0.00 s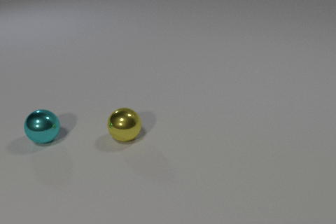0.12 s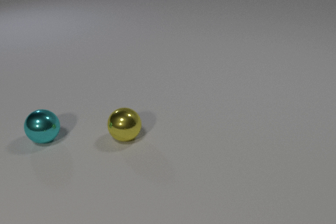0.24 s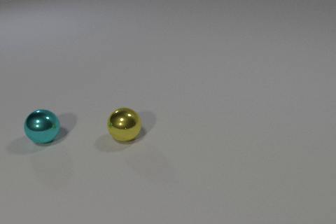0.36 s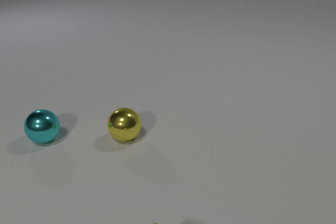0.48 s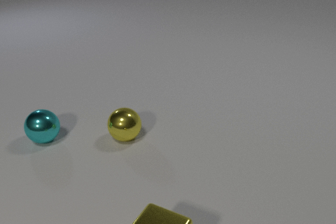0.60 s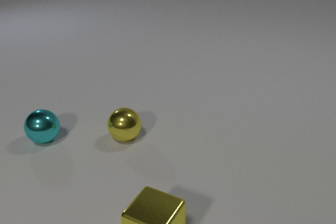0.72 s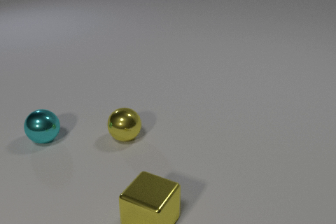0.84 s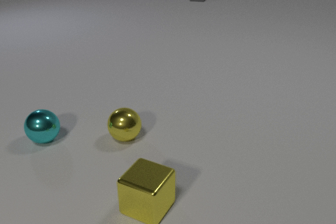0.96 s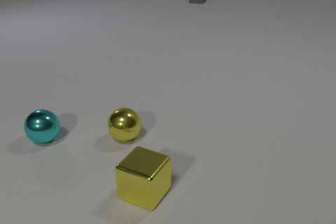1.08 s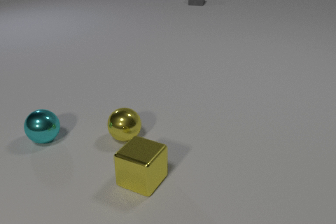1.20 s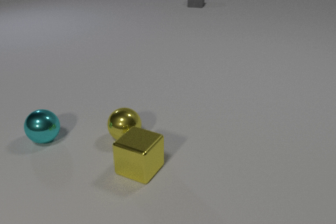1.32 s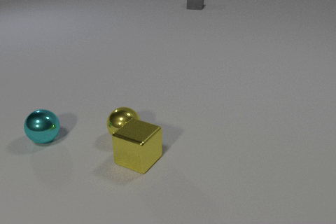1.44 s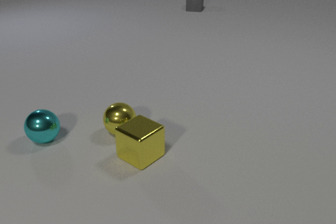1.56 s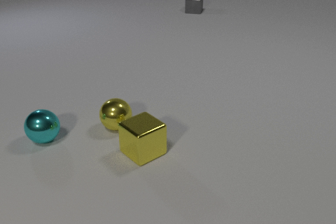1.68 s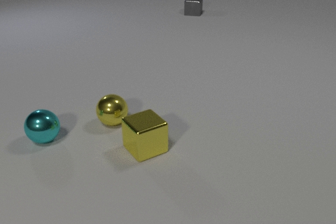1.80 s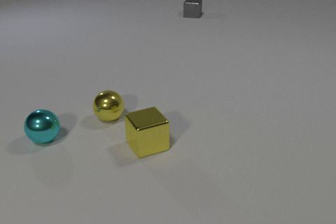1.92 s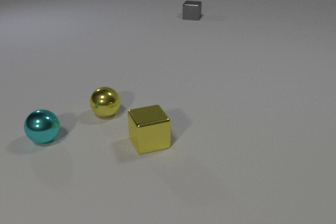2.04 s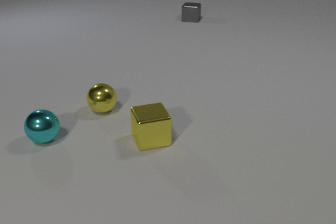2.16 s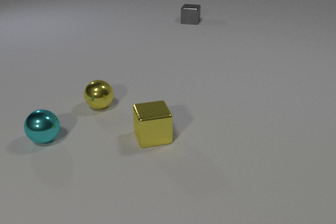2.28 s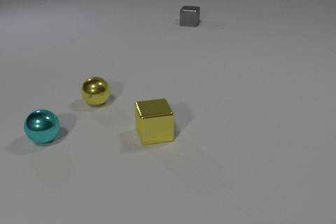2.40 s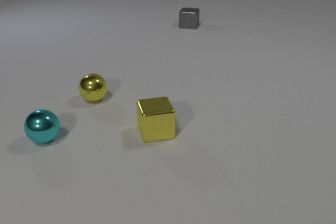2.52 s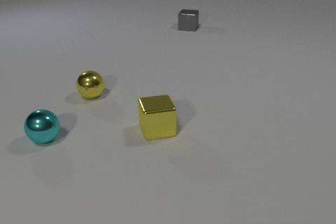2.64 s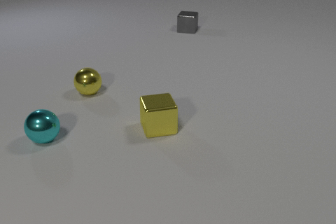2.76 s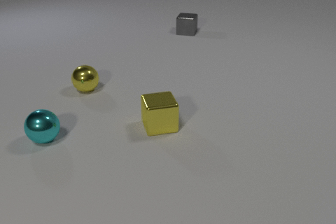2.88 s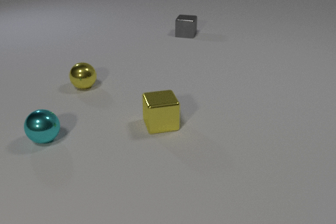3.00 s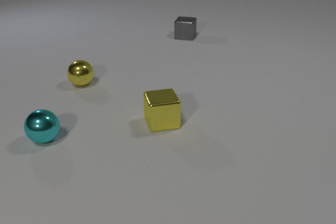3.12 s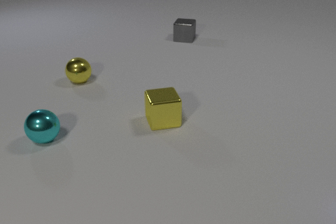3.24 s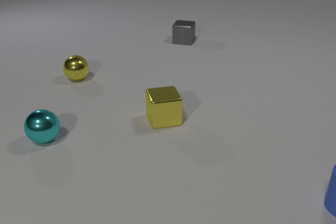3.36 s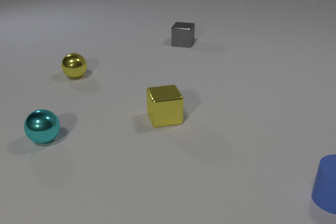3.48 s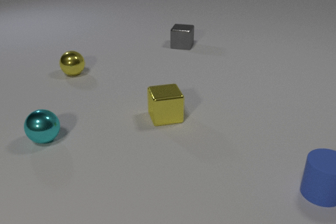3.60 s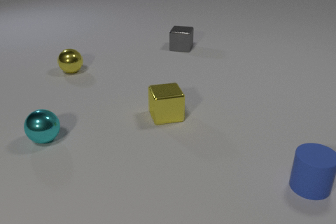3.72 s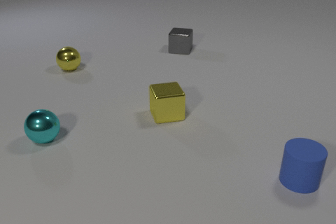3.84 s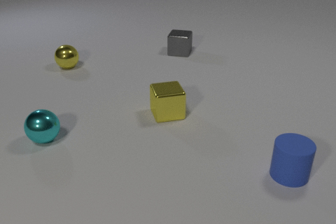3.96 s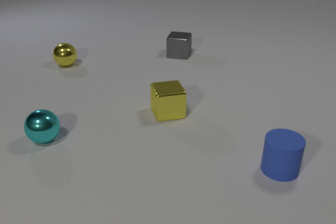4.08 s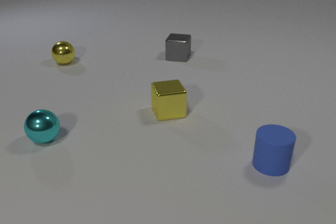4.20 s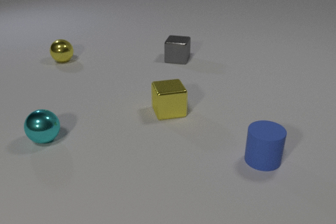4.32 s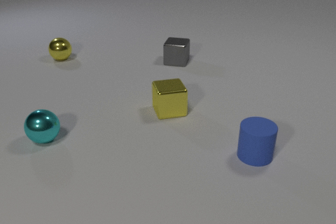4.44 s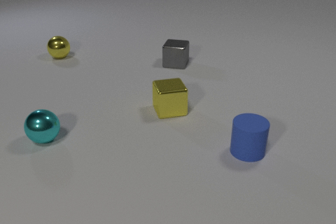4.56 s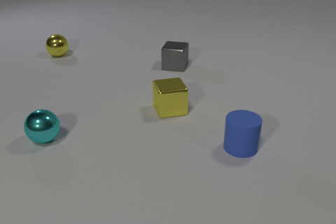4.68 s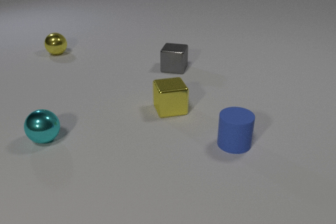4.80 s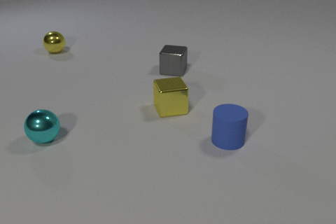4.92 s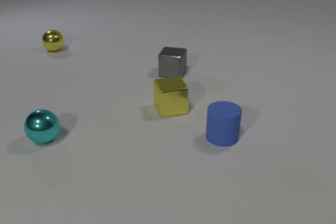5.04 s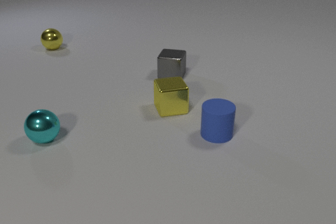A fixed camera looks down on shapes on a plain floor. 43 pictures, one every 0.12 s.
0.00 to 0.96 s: The yellow metal cube comes in at the bottom edge, slides away from the camera. The gray metal cube comes in at the top edge, slides toward the camera.
0.96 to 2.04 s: The yellow metal cube slides away from the camera, spins clockwise seen from above by about 45 degrees, its near face sliding to the left. The yellow metal sphere rolls away from the camera. The gray metal cube slides toward the camera. The yellow metal cube and the yellow metal sphere collide.
2.04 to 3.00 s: The yellow metal cube slides away from the camera. The yellow metal sphere rolls away from the camera. The gray metal cube slides toward the camera.
3.00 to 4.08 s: The yellow metal cube slides away from the camera. The yellow metal sphere rolls away from the camera. The blue rubber cylinder comes in at the right edge, slides to the left and away from the camera. The gray metal cube slides toward the camera.
4.08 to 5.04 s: The yellow metal cube slides away from the camera. The yellow metal sphere rolls away from the camera. The blue rubber cylinder slides to the left and away from the camera. The gray metal cube slides toward the camera.
What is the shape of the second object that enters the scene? cube.
How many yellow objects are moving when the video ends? 2.
Are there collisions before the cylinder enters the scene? yes.
